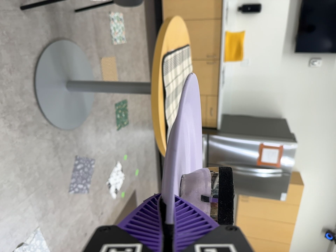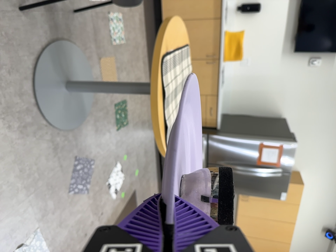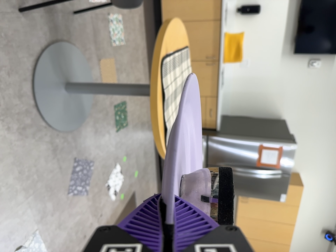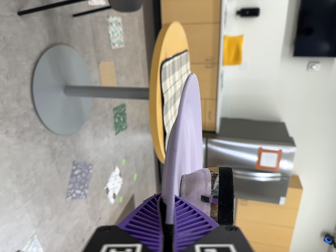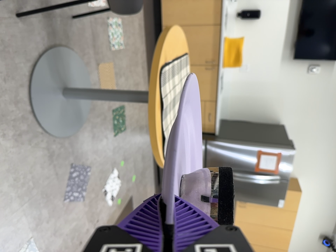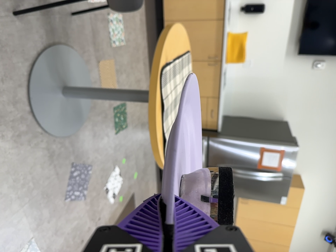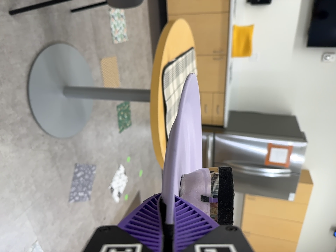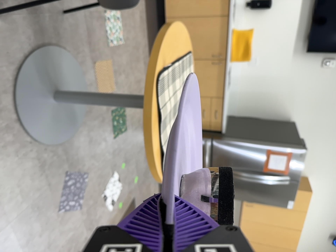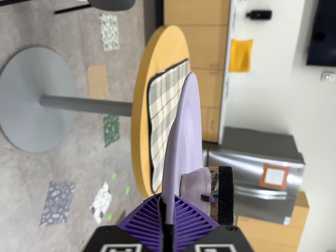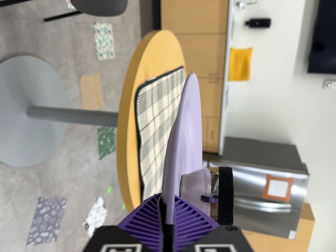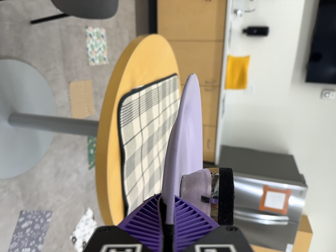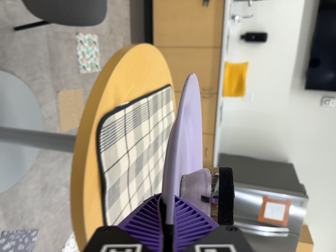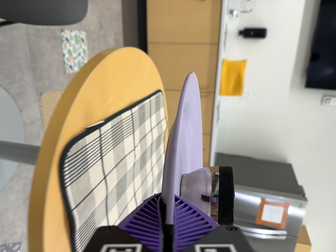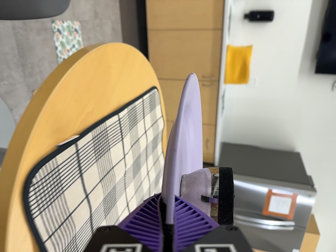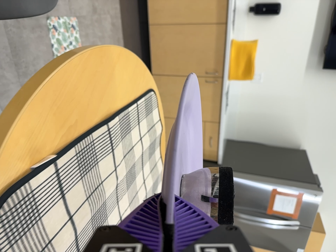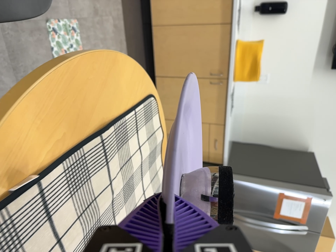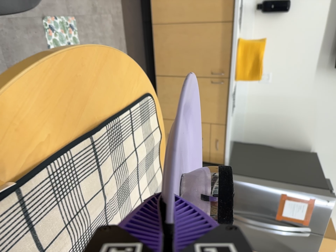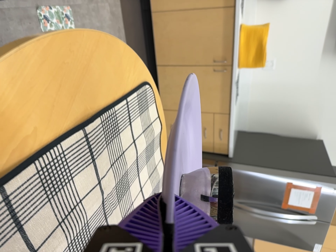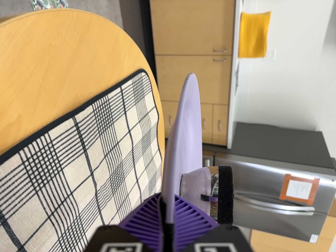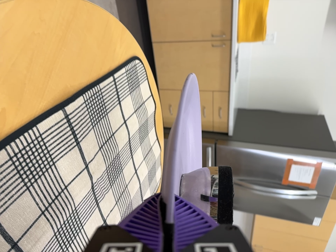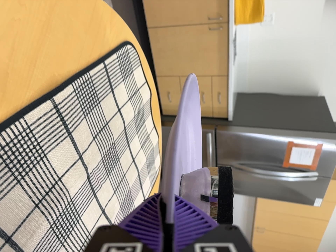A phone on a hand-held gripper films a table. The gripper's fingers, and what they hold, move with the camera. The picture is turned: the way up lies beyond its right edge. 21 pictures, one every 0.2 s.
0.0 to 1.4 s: The camera travels forward and toward the top of its view, about 22 cm, so what stands in front looms larger.
1.4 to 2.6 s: The camera travels forward, about 60 cm, so what stands in front looms larger.
2.6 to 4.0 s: The camera travels forward, about 24 cm, so what stands in front looms larger. Its aim tips toward the bottom of its view by about 10 degrees.
The film runs forward here.
